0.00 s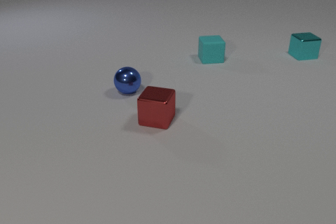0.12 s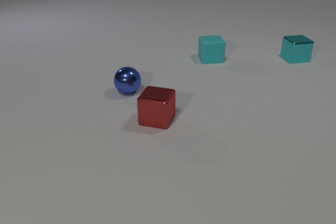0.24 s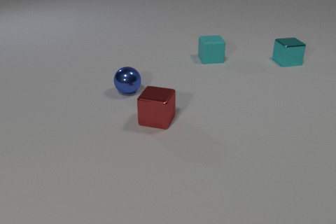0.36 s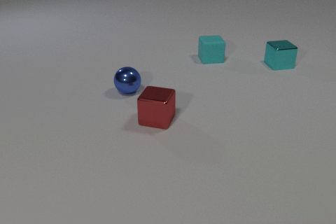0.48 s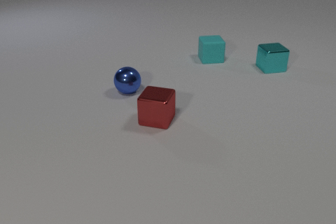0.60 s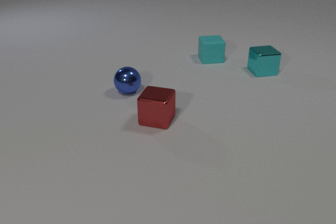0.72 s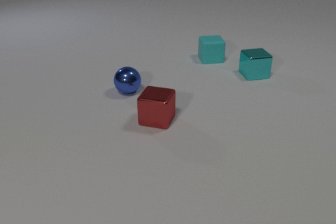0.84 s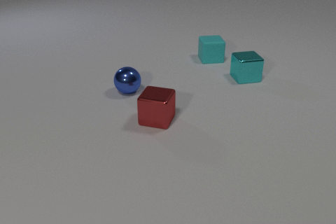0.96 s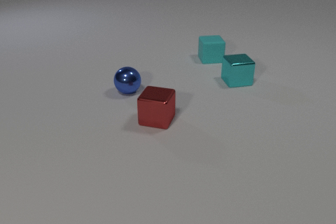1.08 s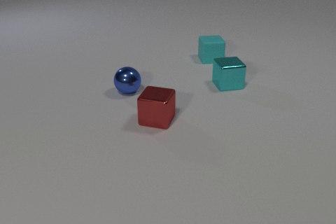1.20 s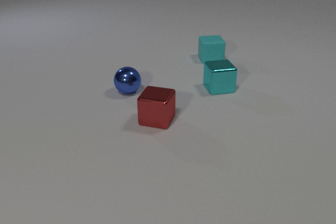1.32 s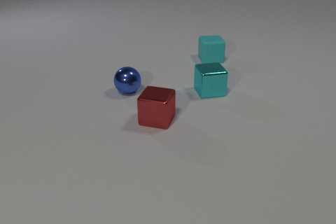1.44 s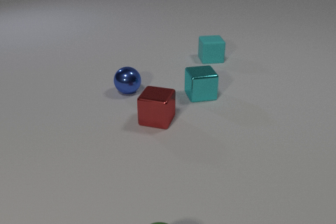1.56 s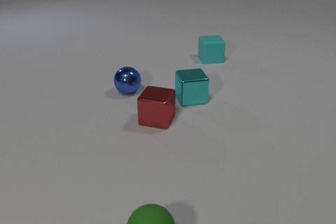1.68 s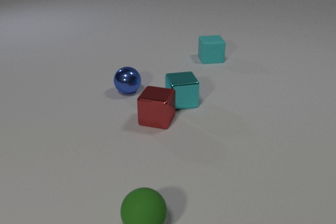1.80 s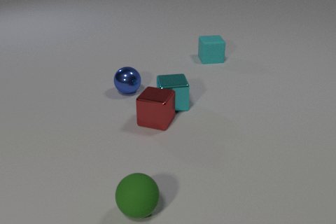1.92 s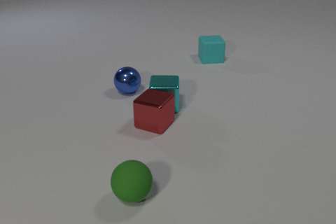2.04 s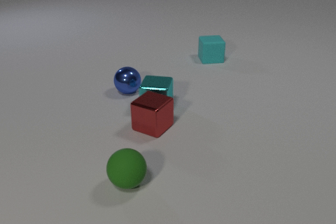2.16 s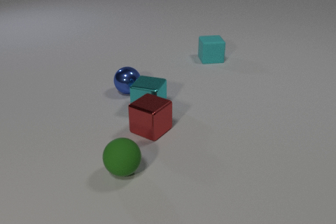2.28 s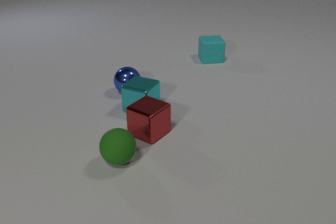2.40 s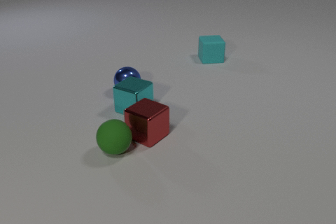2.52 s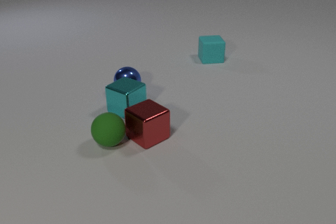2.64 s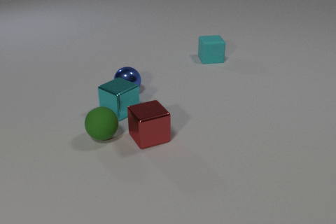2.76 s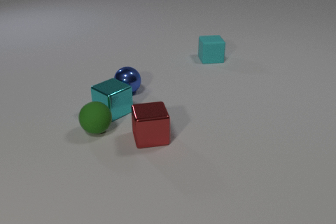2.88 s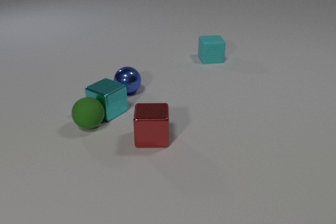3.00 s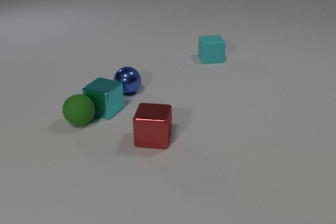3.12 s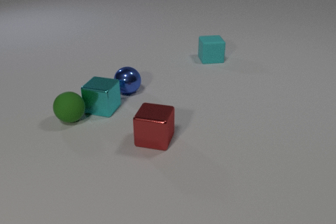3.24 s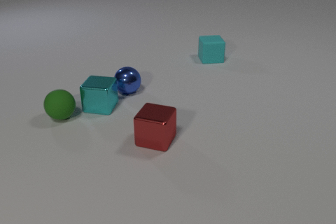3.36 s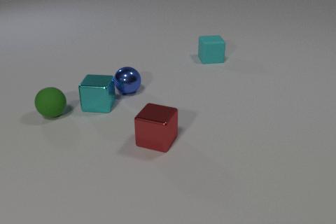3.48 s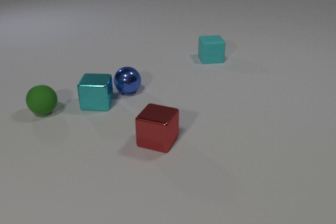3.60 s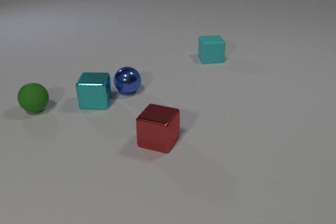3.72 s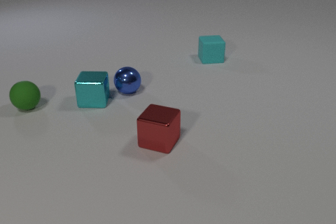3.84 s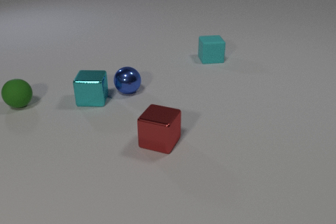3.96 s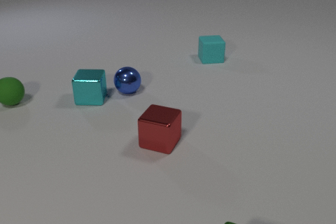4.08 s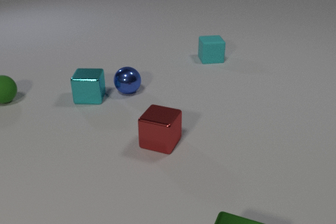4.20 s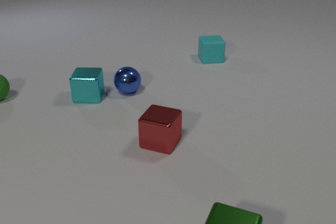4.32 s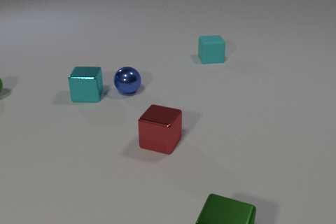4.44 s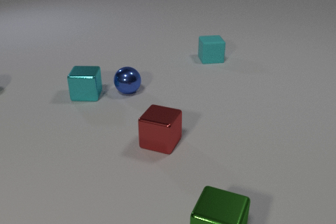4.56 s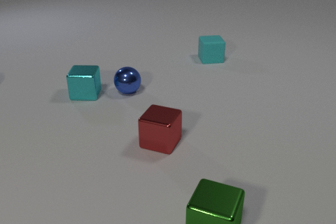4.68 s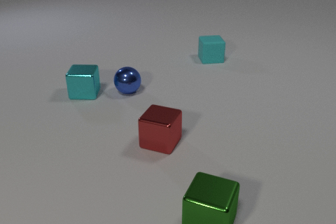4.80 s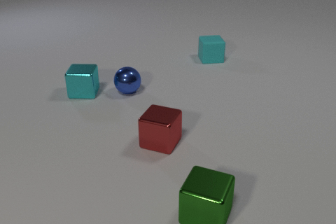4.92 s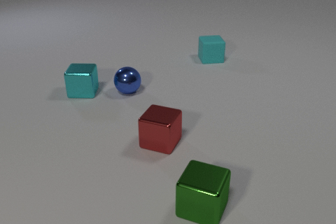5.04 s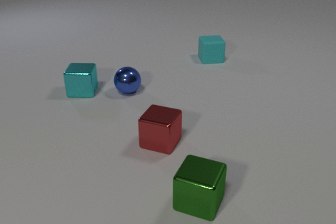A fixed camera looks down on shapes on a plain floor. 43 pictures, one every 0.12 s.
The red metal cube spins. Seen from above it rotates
clockwise.
The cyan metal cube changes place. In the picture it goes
to the left.
0.00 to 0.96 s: The cyan metal cube slides toward the camera and to the left.
0.96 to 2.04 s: The cyan metal cube slides to the left and toward the camera, spins so that its near face slides to the left, clockwise seen from above. The red metal cube slides toward the camera. The green rubber sphere comes in at the bottom edge, rolls away from the camera. The cyan metal cube and the red metal cube collide.
2.04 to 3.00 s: The cyan metal cube slides to the left. The red metal cube slides toward the camera, spins clockwise seen from above by about 60 degrees, its near face sliding to the left. The green rubber sphere rolls away from the camera. The red metal cube and the green rubber sphere collide. The cyan metal cube and the green rubber sphere collide.
3.00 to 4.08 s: The cyan metal cube slides away from the camera and to the left, spins counterclockwise seen from above by about 30 degrees, its near face sliding to the right. The red metal cube slides to the right. The green rubber sphere rolls to the left and away from the camera. The green metal cube comes in at the bottom edge, slides away from the camera.
4.08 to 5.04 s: The cyan metal cube slides away from the camera and to the left. The green rubber sphere rolls away from the camera and to the left, leaves at the left edge. The green metal cube slides away from the camera and to the left.
How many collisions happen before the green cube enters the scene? 3.
What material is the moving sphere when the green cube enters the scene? rubber.
How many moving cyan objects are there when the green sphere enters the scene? 1.
